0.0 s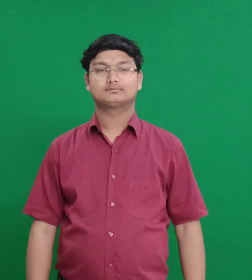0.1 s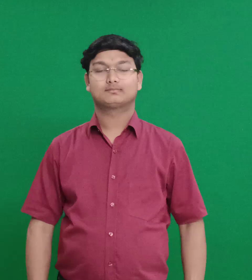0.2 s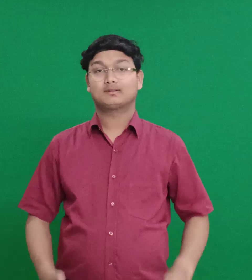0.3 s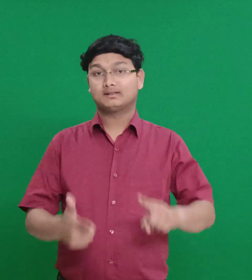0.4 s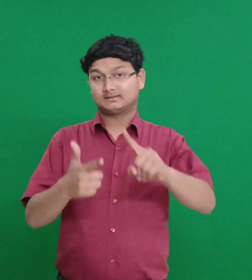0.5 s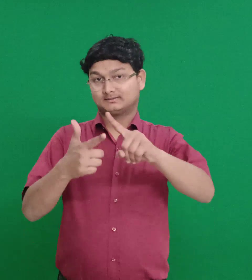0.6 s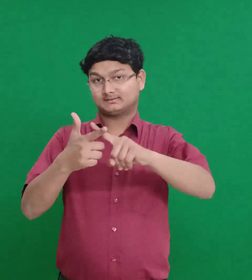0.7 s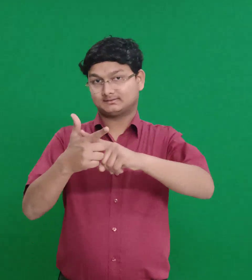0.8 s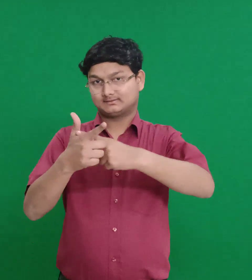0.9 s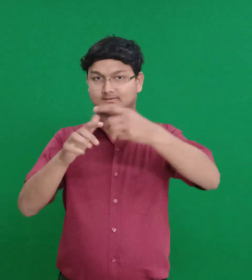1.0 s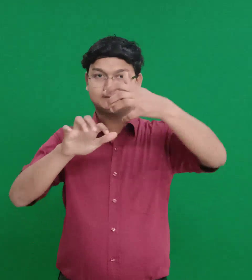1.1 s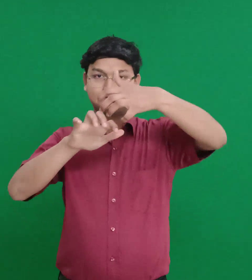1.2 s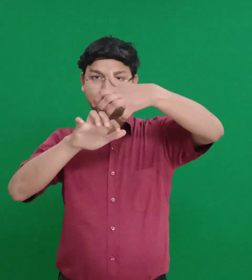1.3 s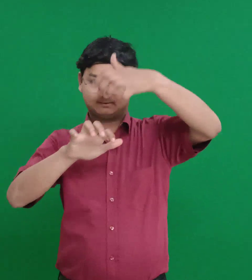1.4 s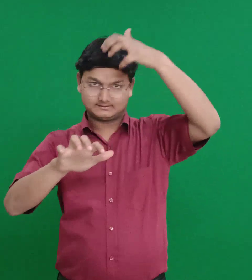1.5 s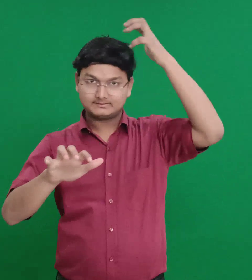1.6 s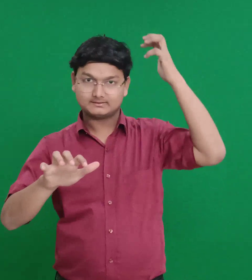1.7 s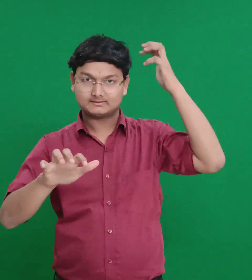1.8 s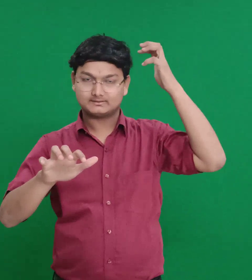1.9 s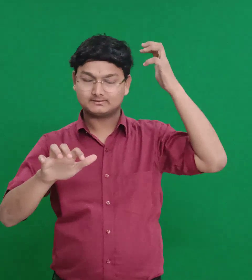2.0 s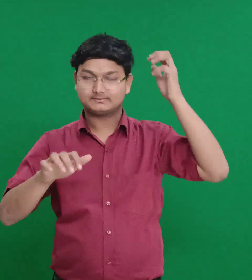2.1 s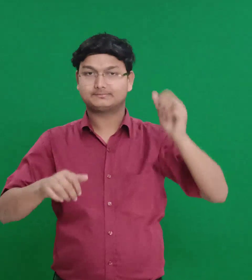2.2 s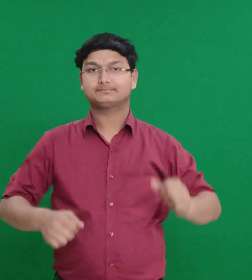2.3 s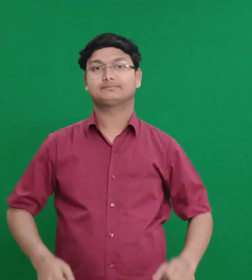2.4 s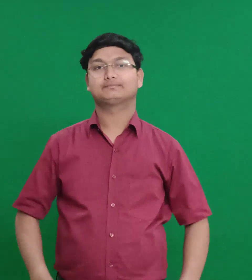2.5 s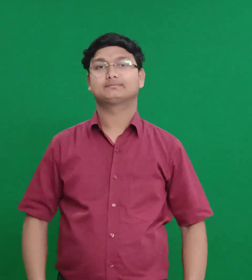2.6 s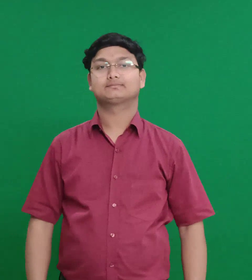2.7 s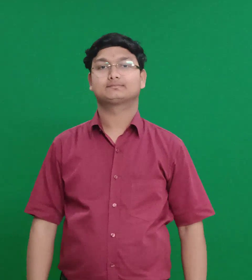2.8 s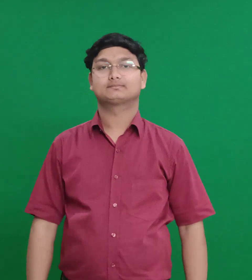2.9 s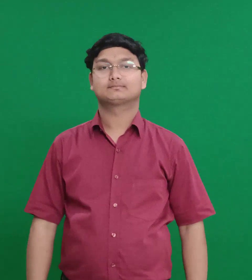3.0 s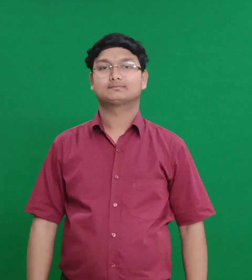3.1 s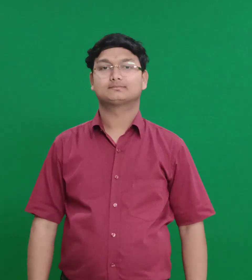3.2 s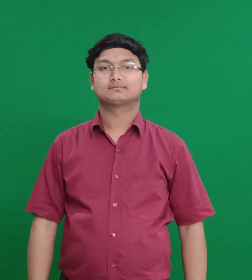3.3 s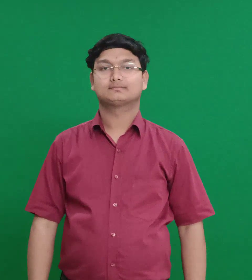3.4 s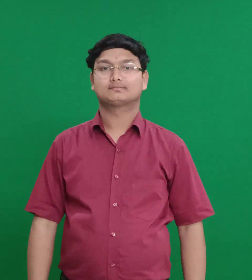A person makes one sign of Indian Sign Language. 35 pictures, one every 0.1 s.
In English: judah (judea)
